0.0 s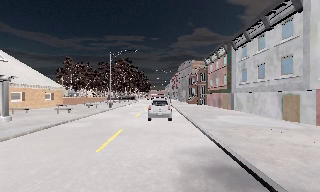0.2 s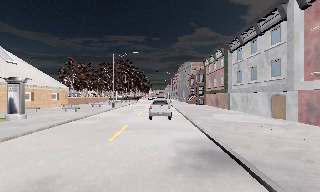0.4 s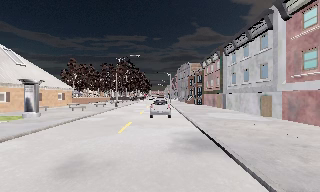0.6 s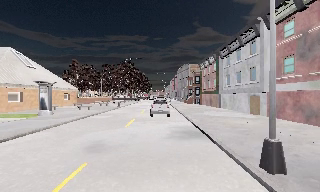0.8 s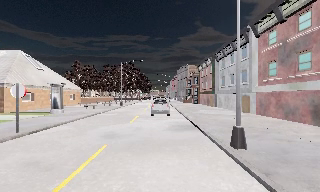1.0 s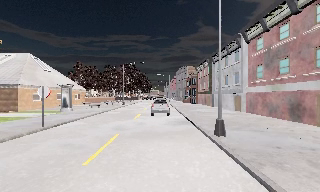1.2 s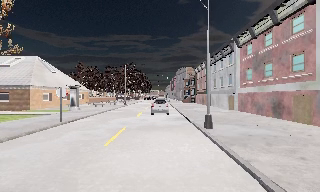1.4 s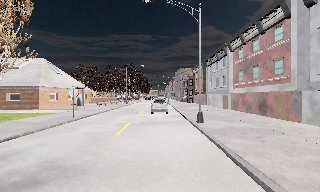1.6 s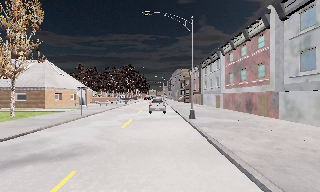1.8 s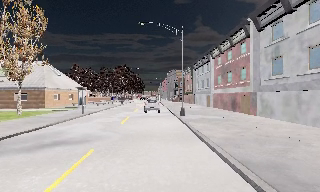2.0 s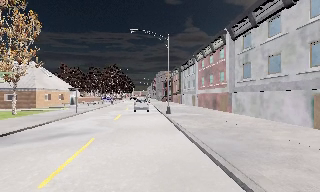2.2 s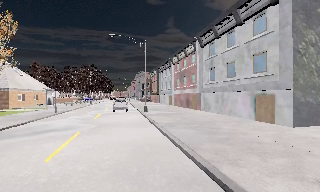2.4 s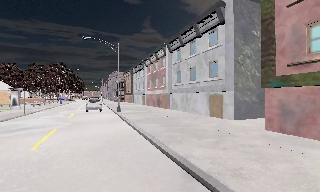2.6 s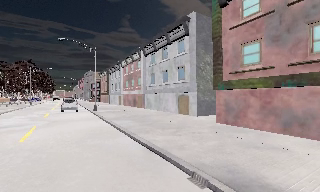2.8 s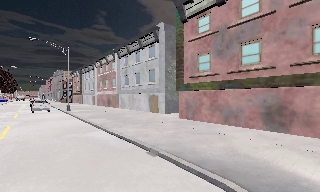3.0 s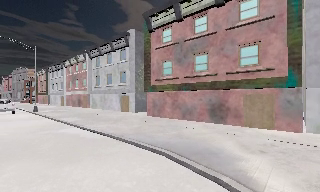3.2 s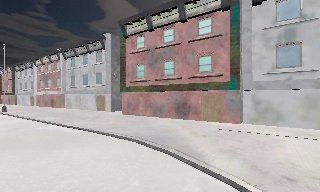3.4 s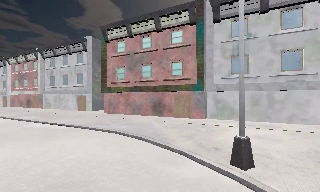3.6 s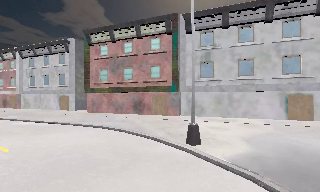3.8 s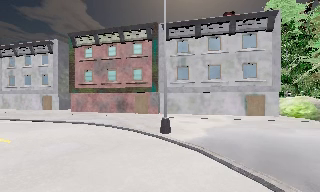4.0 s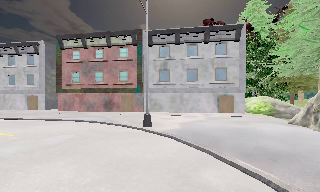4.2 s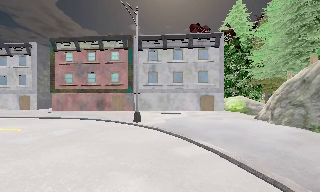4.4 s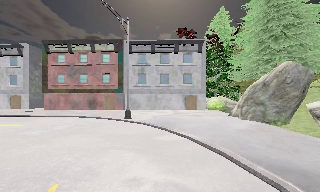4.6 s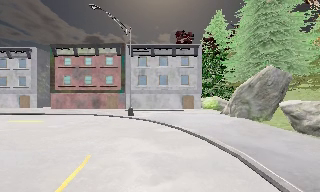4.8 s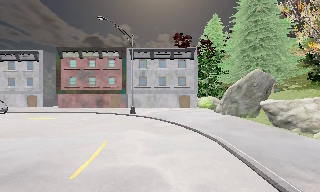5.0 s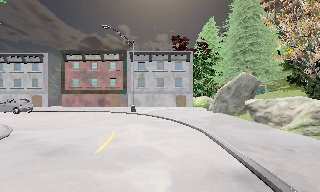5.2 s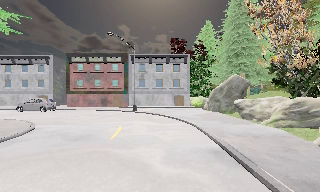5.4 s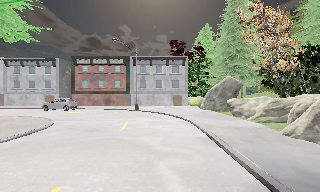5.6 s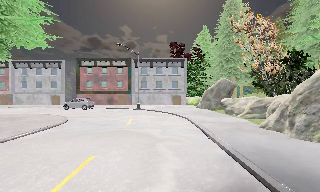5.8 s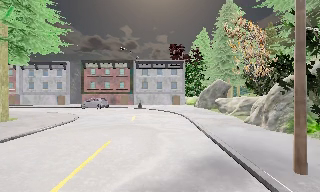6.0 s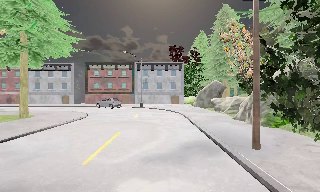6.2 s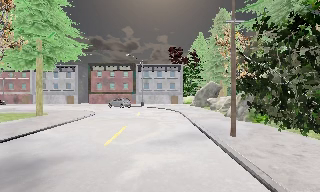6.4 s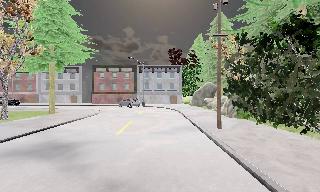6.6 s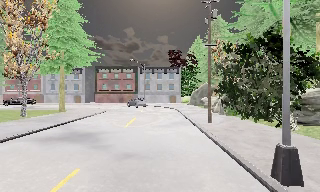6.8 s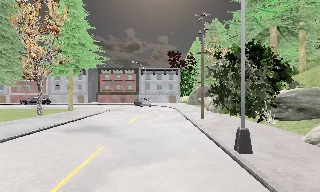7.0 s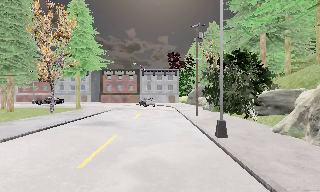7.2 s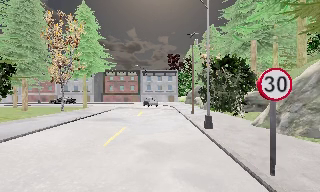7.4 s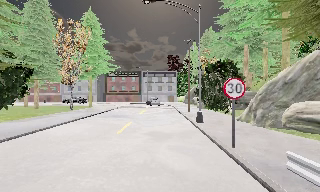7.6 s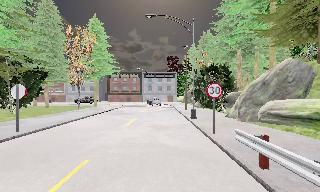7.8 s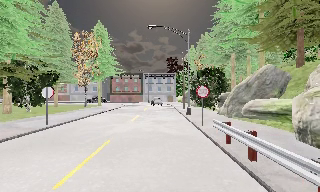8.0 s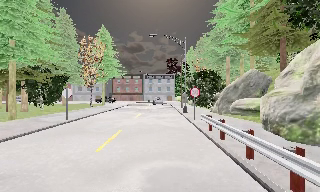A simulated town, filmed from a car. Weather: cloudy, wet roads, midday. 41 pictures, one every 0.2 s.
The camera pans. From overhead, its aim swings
clockwise.
The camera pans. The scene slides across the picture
to the left.
0.0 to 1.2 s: The camera travels backward, about 9 m, so what stands in front gets smaller.
1.2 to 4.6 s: The camera swings to its right by about 90 degrees, and the scene slides to the left. It travels backward, about 25 m.
4.6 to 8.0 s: The camera travels backward, about 30 m, so what stands in front gets smaller.
The film runs backward here.
